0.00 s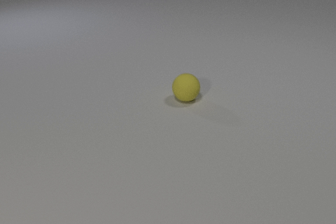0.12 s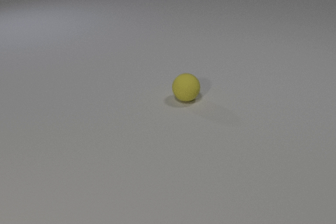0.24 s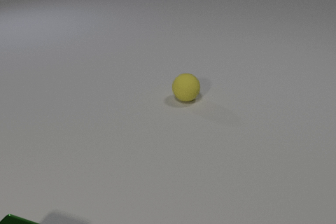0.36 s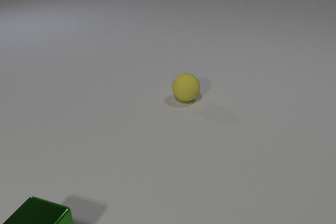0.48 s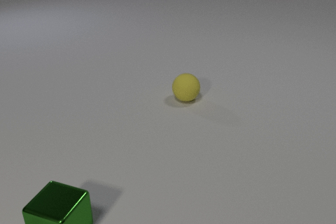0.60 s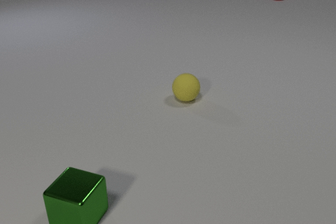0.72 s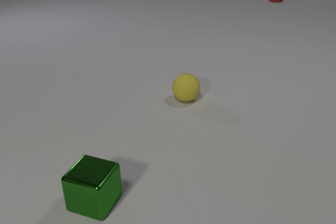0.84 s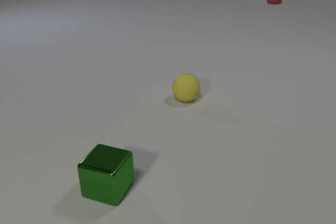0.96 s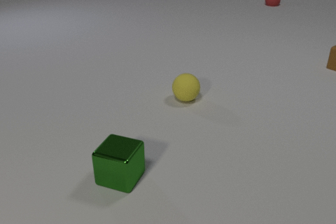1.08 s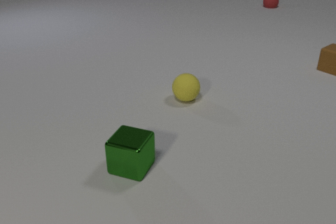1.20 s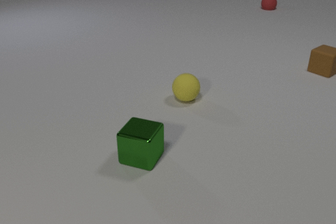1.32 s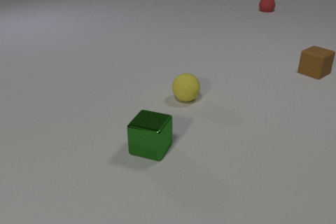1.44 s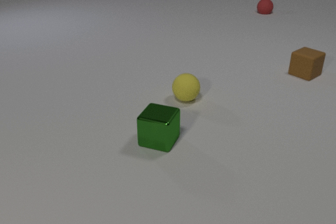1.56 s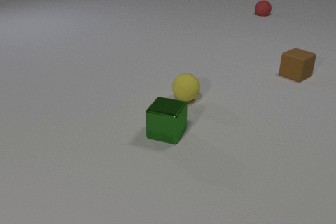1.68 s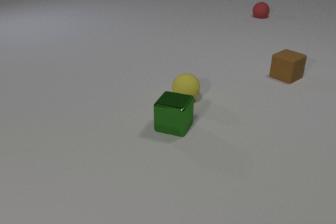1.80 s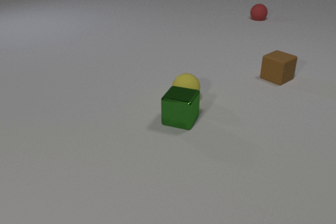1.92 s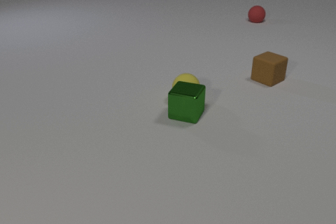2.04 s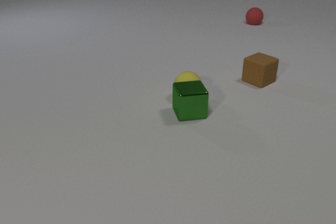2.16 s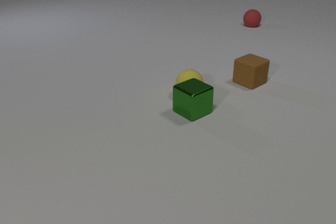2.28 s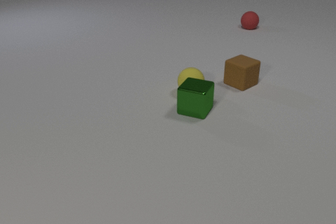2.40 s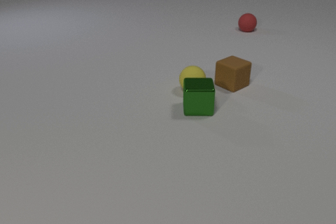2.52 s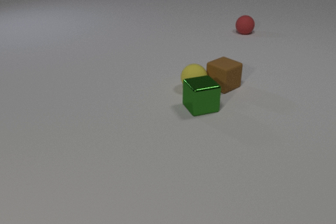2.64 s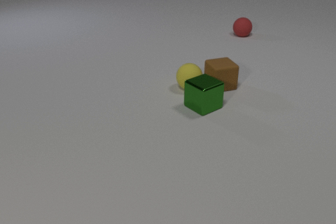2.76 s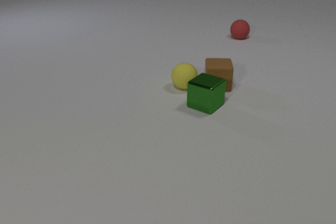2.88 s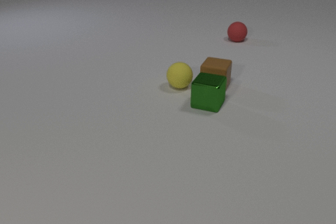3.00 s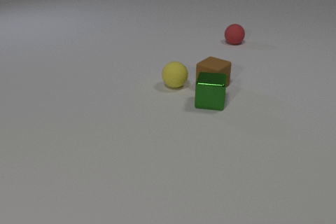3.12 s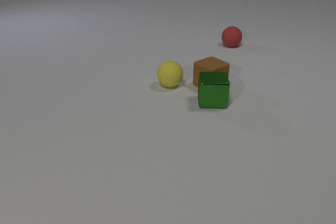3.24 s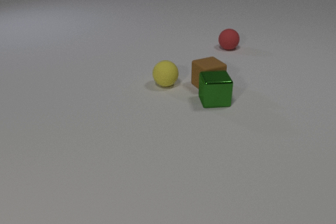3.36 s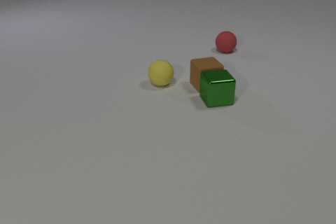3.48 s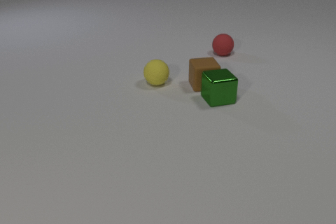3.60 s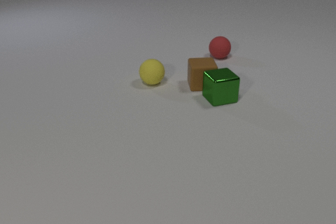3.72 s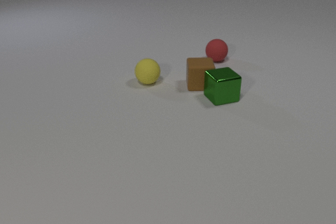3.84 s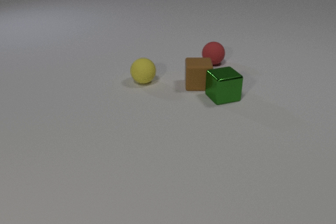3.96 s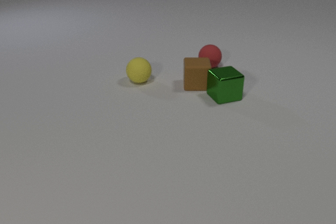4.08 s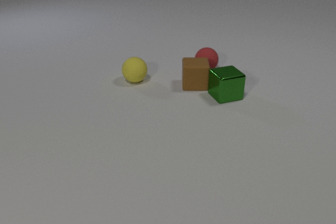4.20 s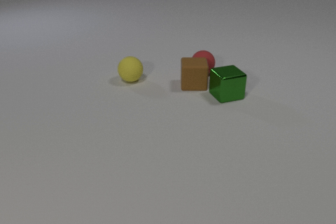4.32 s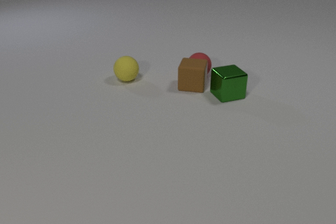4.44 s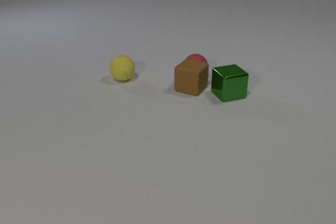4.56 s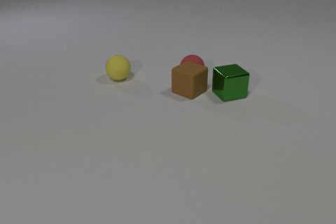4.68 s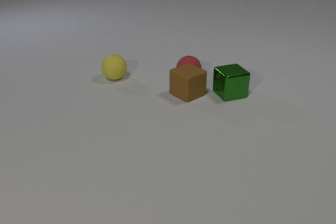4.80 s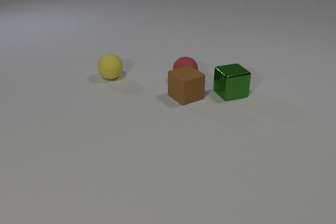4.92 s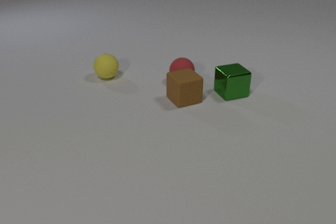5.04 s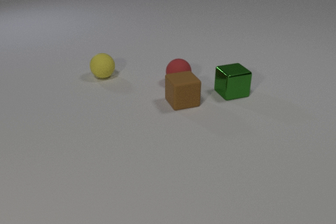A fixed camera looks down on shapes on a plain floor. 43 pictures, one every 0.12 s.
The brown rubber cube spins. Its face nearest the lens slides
to the left.
The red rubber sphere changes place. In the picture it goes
toward the camera.
0.00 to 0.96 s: The green metal cube comes in at the bottom edge, slides away from the camera and to the right. The brown rubber cube comes in at the right edge, slides to the left and toward the camera. The red rubber sphere comes in at the top edge, rolls toward the camera.
0.96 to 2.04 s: The green metal cube slides away from the camera and to the right, spins so that its near face slides to the right, counterclockwise seen from above. The brown rubber cube slides to the left and toward the camera. The red rubber sphere rolls toward the camera. The green metal cube and the yellow rubber sphere collide.
2.04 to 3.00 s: The green metal cube slides away from the camera and to the right, spins counterclockwise seen from above by about 165 degrees, its near face sliding to the right. The brown rubber cube slides to the left and toward the camera, spins so that its near face slides to the left, clockwise seen from above. The yellow rubber sphere rolls away from the camera and to the left. The red rubber sphere rolls toward the camera. The brown rubber cube and the yellow rubber sphere collide.
3.00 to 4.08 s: The green metal cube slides away from the camera and to the right, spins counterclockwise seen from above by about 30 degrees, its near face sliding to the right. The brown rubber cube slides to the left, spins clockwise seen from above by about 60 degrees, its near face sliding to the left. The yellow rubber sphere rolls to the left. The red rubber sphere rolls toward the camera.
4.08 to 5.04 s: The green metal cube slides away from the camera and to the right. The brown rubber cube slides toward the camera, spins so that its near face slides to the left, clockwise seen from above. The yellow rubber sphere rolls to the left and away from the camera. The red rubber sphere rolls toward the camera and to the left. The brown rubber cube and the red rubber sphere collide.
How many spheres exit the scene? 0.
What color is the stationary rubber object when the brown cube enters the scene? yellow.
What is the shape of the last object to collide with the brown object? sphere.
